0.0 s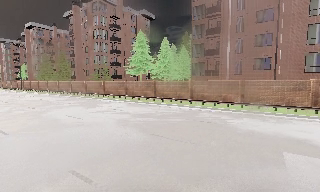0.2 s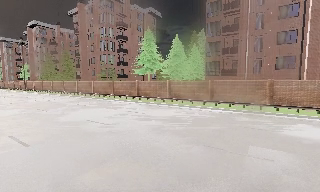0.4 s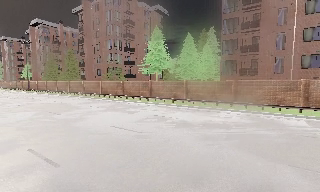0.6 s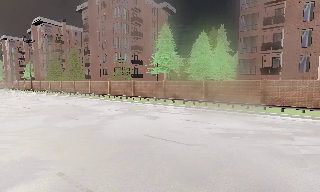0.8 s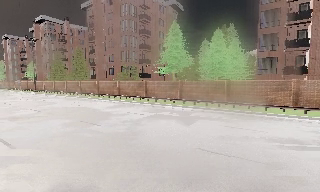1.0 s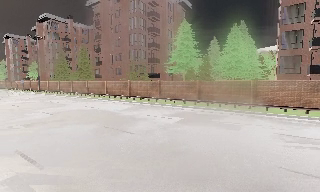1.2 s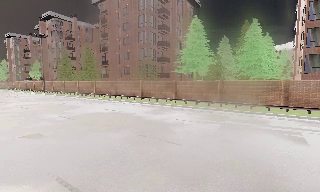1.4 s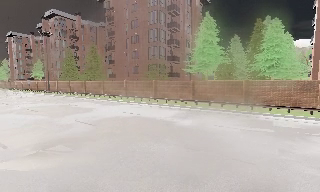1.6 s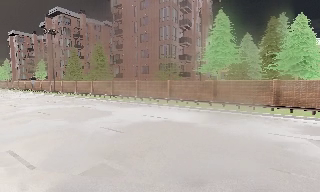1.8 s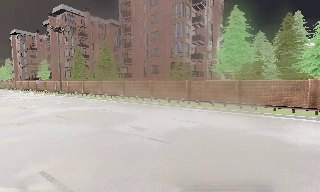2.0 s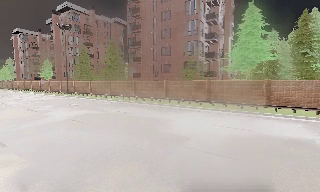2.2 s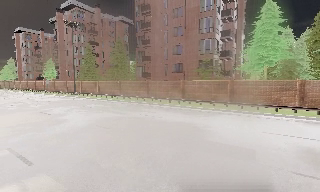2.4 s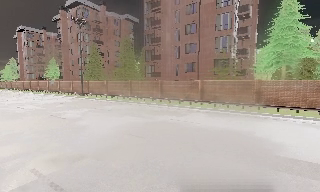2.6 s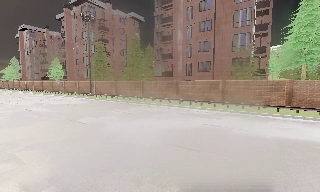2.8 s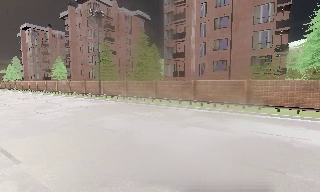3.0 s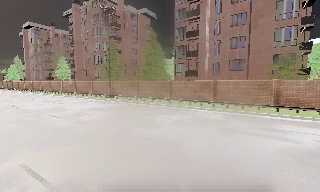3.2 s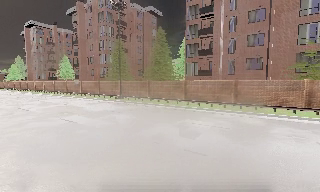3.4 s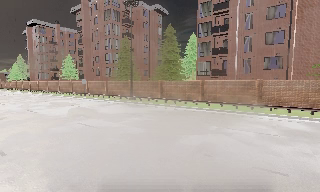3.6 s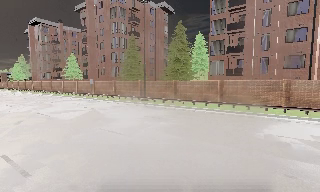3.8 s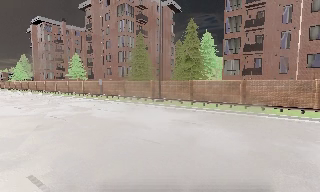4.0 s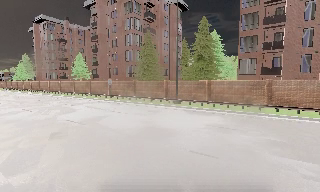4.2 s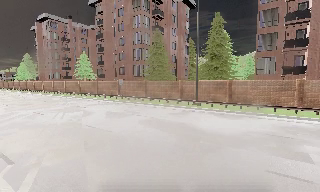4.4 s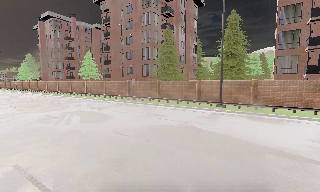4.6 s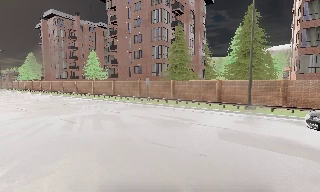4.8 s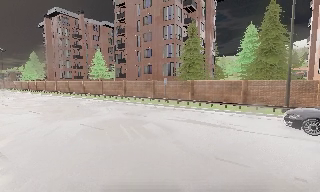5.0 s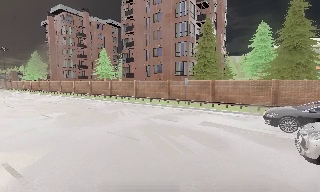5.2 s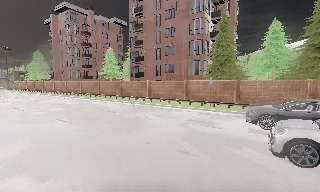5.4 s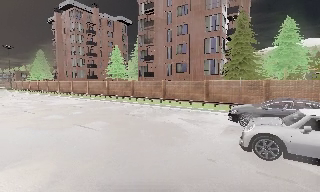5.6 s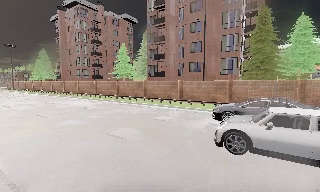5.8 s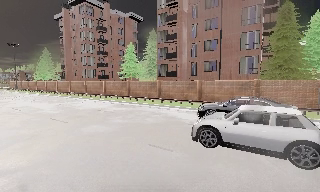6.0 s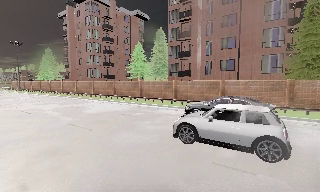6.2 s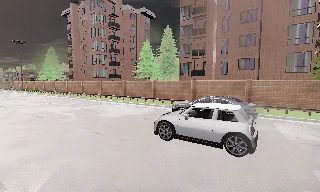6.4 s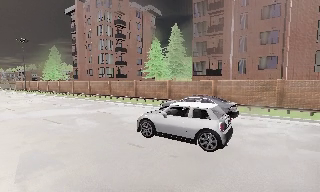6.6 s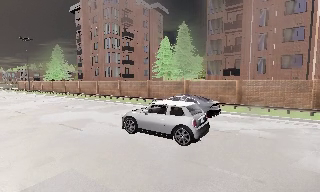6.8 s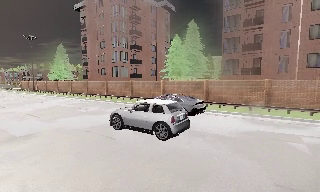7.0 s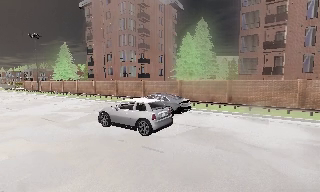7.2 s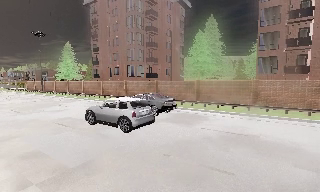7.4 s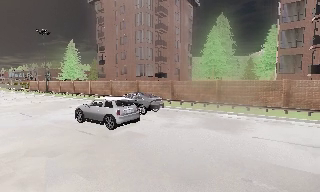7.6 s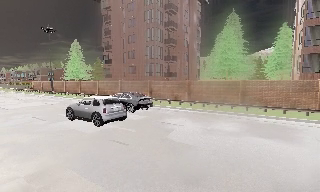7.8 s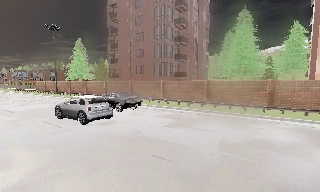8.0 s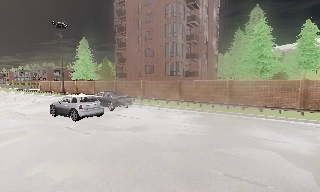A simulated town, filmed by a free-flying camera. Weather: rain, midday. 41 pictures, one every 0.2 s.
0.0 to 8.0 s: The camera travels to its left and forward, about 90 m, so close, fixed things drift to the right.
The film runs forward here.
